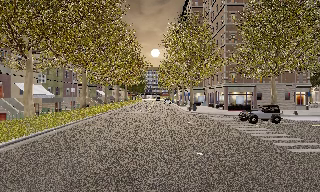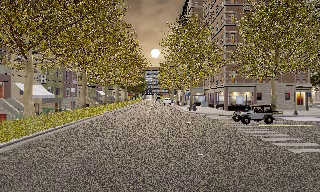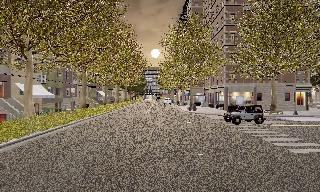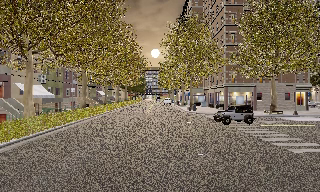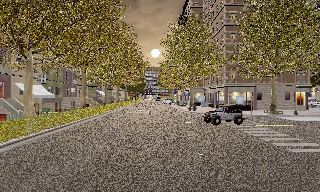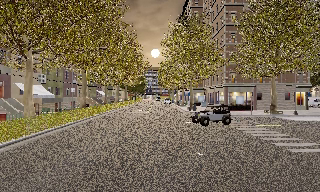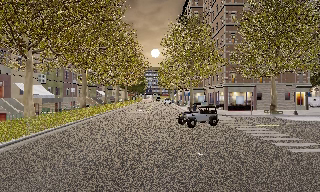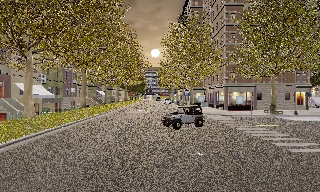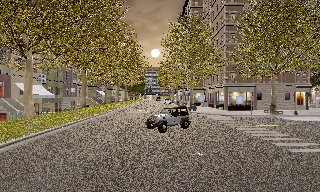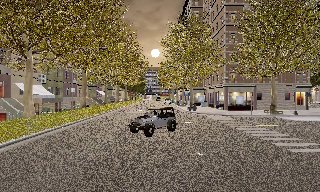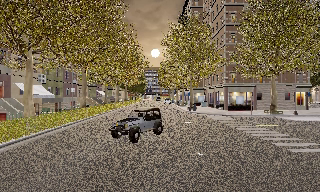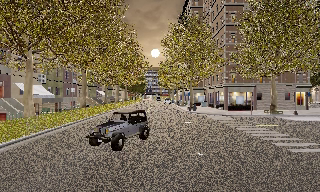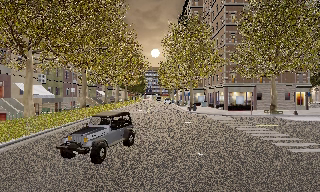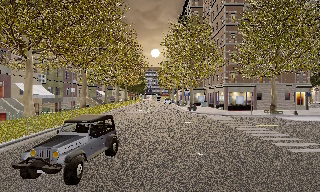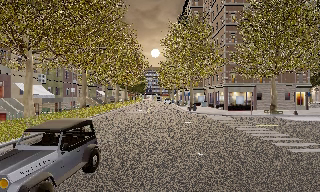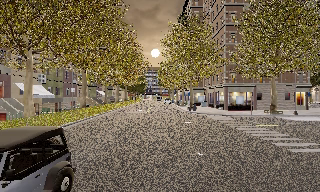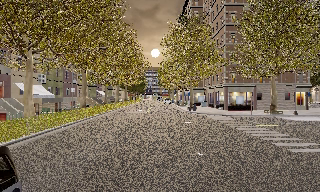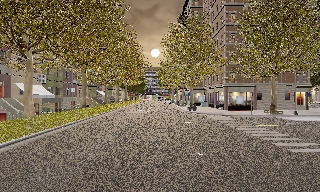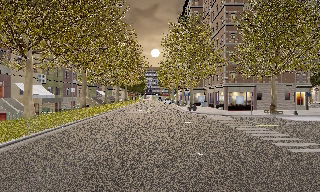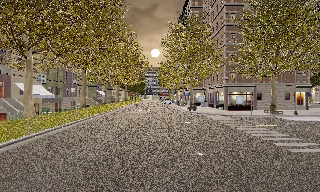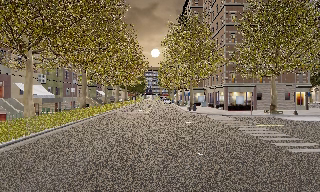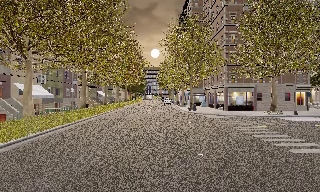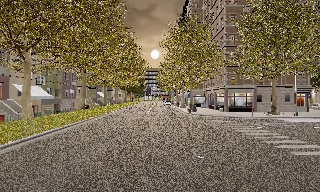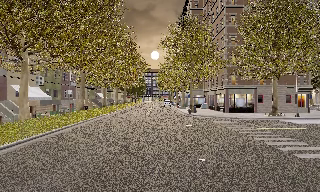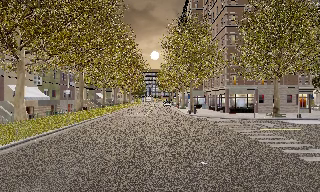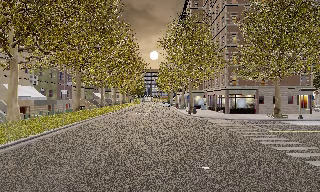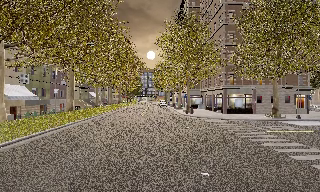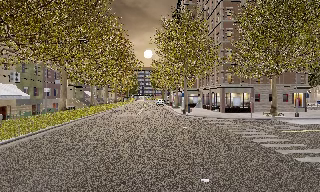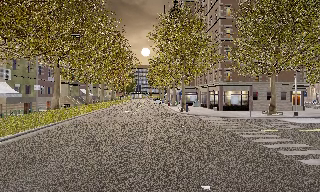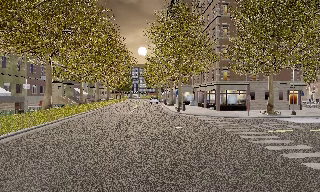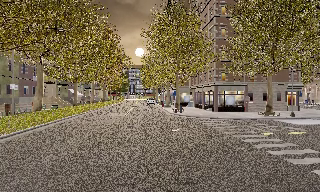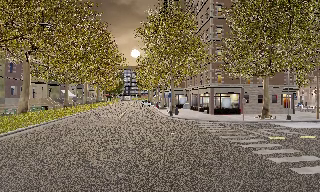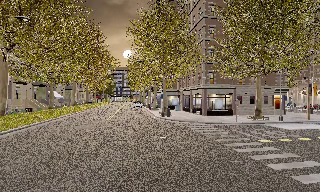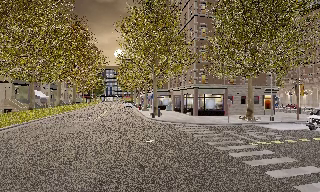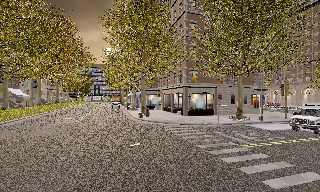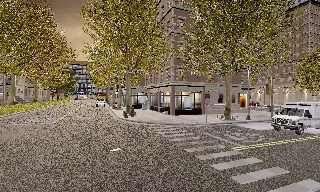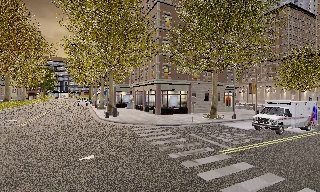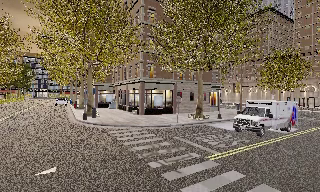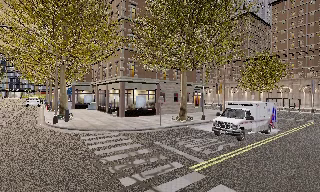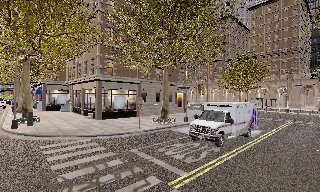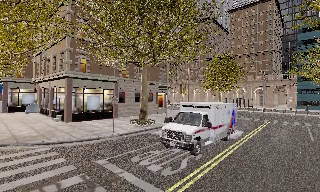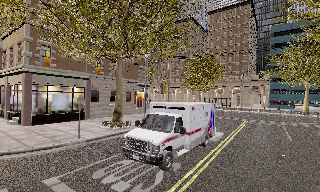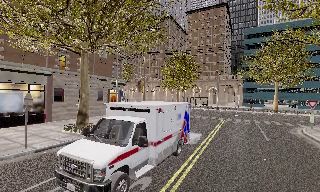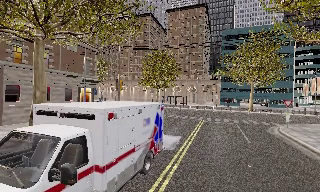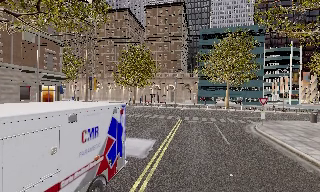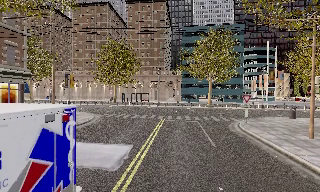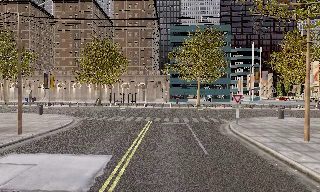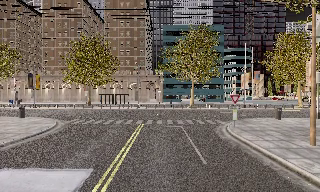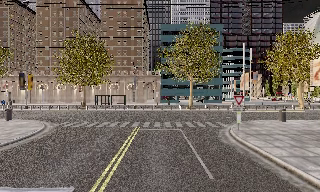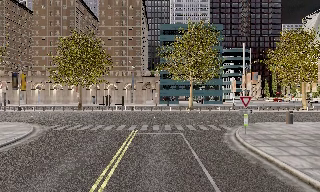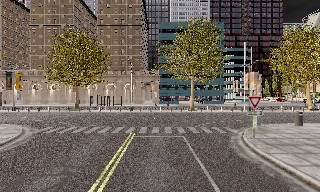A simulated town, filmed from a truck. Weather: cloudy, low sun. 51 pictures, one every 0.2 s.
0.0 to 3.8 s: The camera keeps its place and its aim.
3.8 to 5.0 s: The camera travels forward, about 1 m, so what stands in front looms larger. It gains speed.
5.0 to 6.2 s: The camera travels forward, about 3.5 m, so what stands in front looms larger.
6.2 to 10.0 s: The camera swings to its right by about 80 degrees, and the scene slides to the left. It travels forward, about 20 m.
The film runs forward here.
